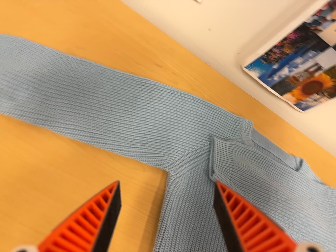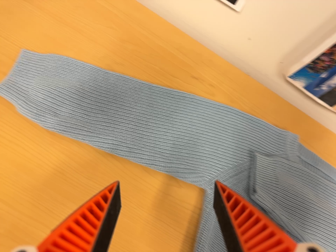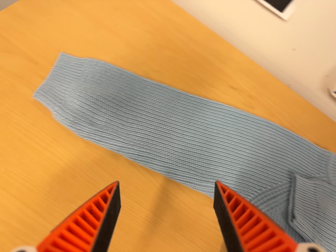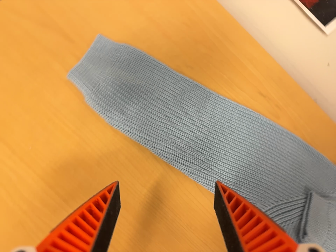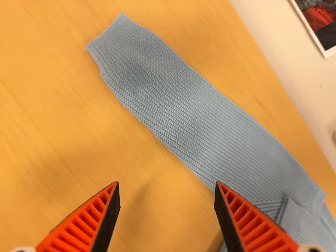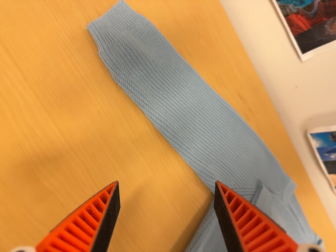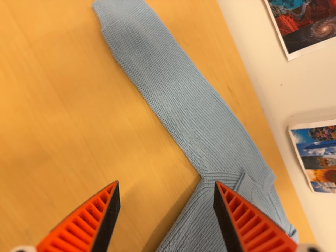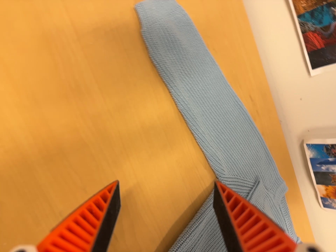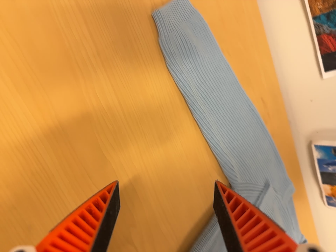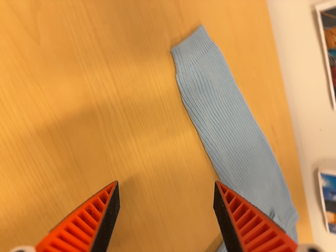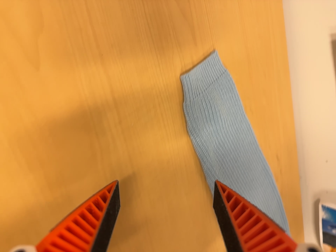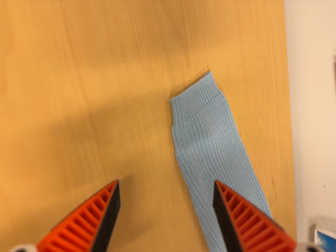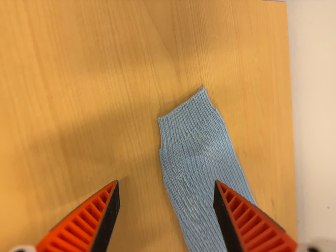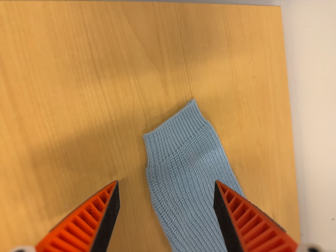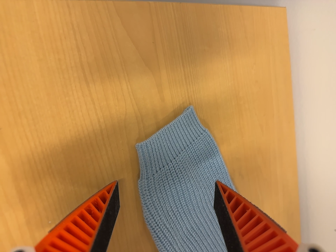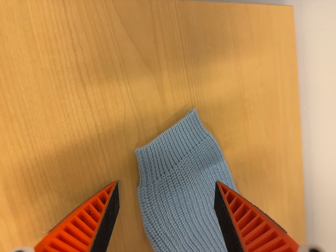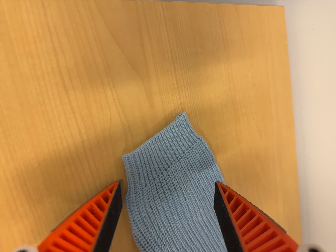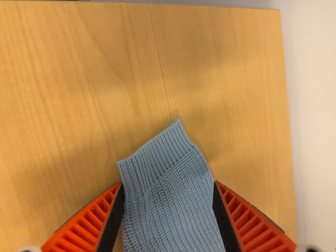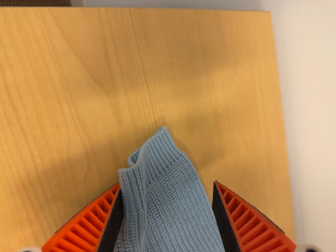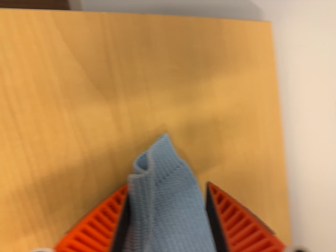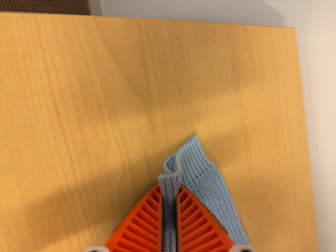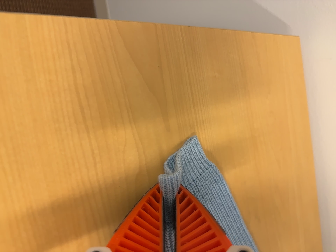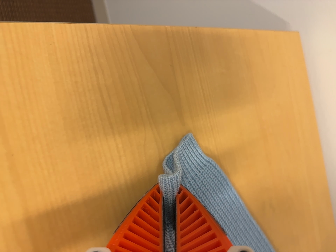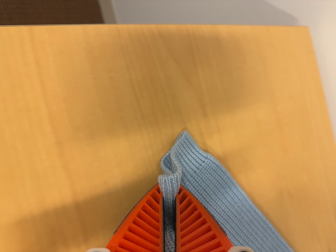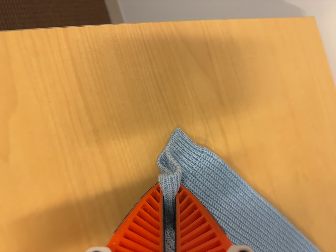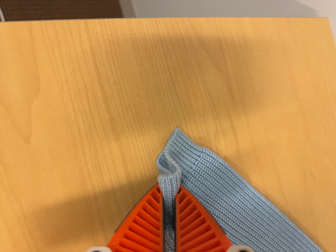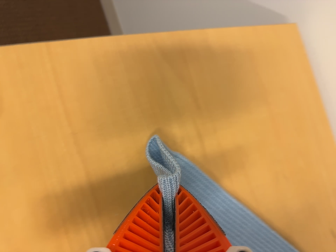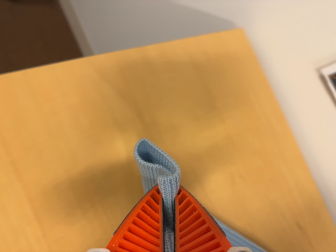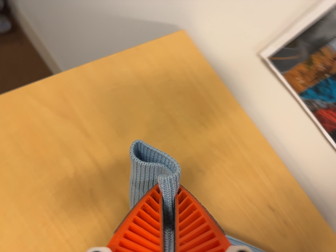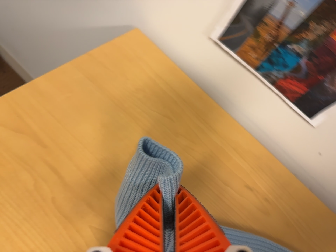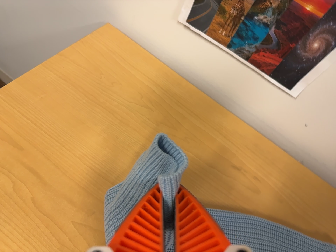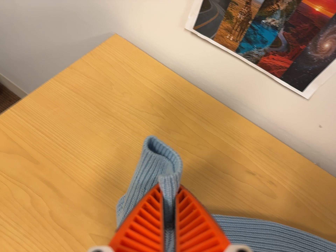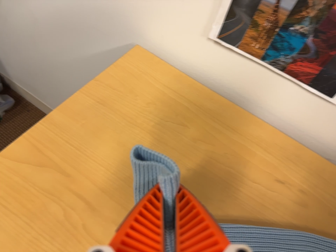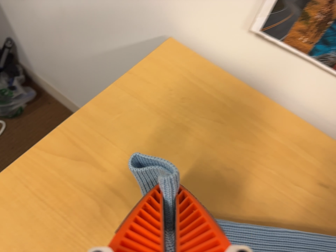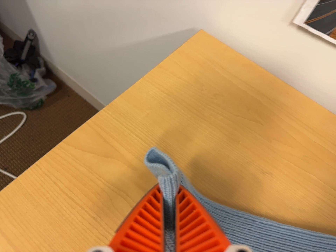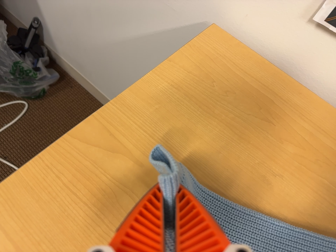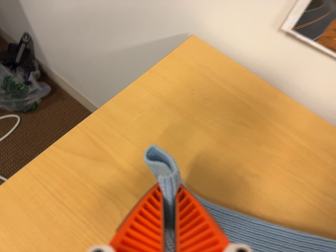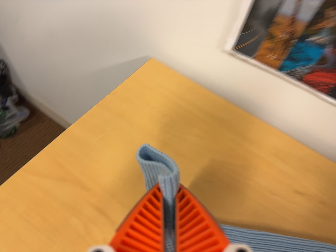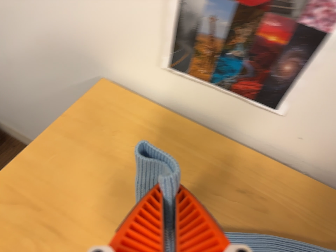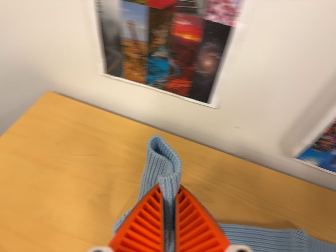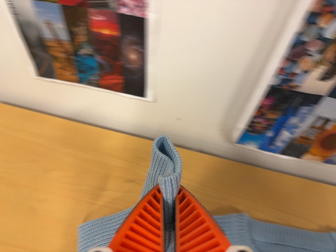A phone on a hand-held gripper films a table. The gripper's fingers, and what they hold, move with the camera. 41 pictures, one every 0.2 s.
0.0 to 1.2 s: The camera travels to its left, about 14 cm, so close, fixed things drift to the right. It rolls about its line of sight by about 30 degrees, and the scene rotates clockwise.
1.2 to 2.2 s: The camera travels toward the top of its view and to its left, about 16 cm, so close, fixed things drift downward. It rolls about its line of sight by about 15 degrees, and the scene rotates clockwise.
2.2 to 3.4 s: The camera travels forward, to its right and toward the top of its view, about 12 cm, so what stands in front looms larger.
3.4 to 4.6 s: The camera travels to its left, about 6 cm, so close, fixed things drift to the right. Its aim tips toward the top of its view by about 10 degrees, and the scene shifts downward.
4.6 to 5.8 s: The camera travels to its right, about 22 cm, so close, fixed things drift to the left. It rolls about its line of sight by about 30 degrees, and the scene rotates counterclockwise.
5.8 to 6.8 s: The camera swings to its left by about 10 degrees, and the scene slides to the right. It travels forward and to its left, about 6 cm, so what stands in front looms larger.
6.8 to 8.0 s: The camera pans to its right by about 15 degrees. It travels to its right, about 28 cm, so close, fixed things drift to the left. It rolls about its line of sight by about 20 degrees, and the scene rotates counterclockwise.
The film runs forward here.
